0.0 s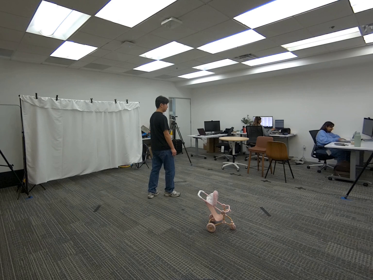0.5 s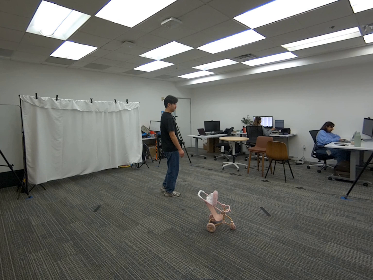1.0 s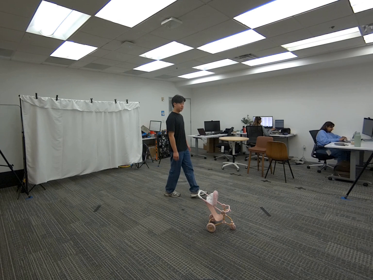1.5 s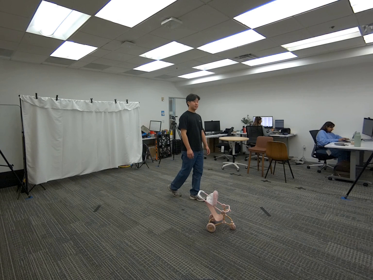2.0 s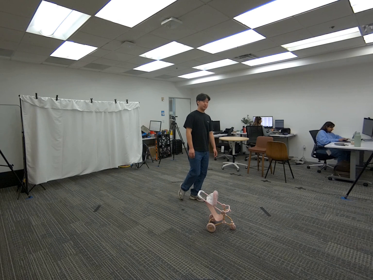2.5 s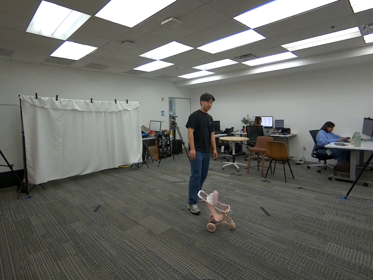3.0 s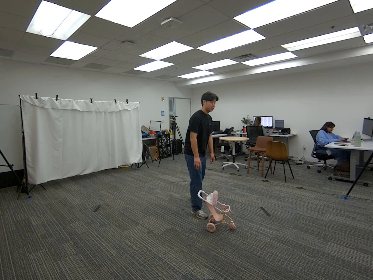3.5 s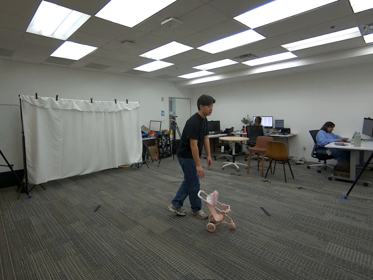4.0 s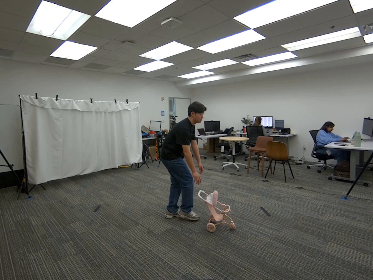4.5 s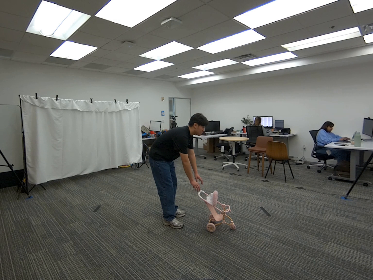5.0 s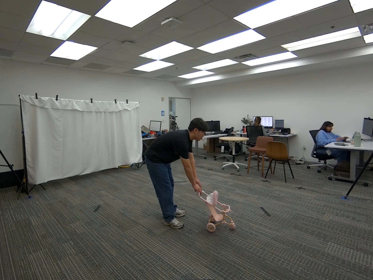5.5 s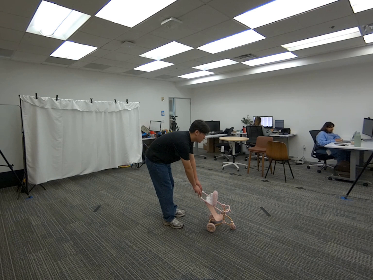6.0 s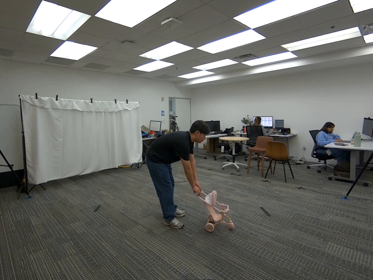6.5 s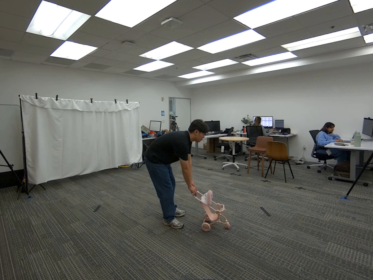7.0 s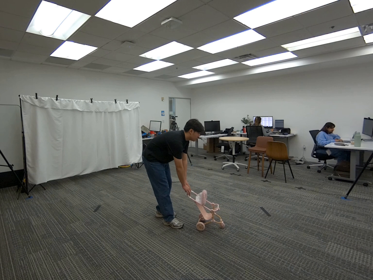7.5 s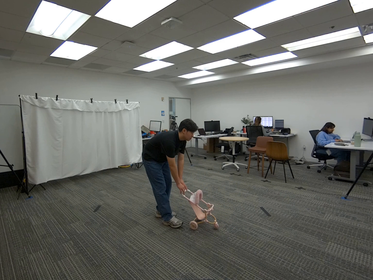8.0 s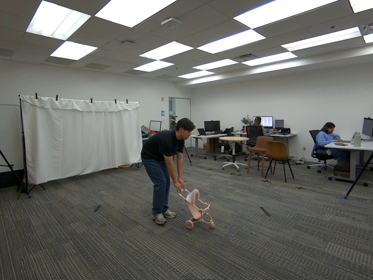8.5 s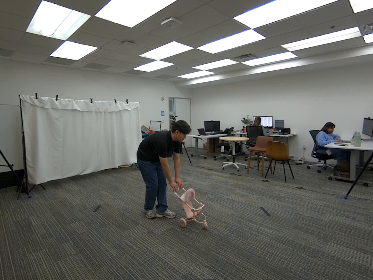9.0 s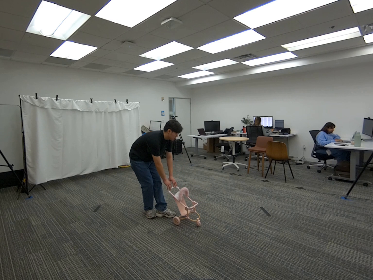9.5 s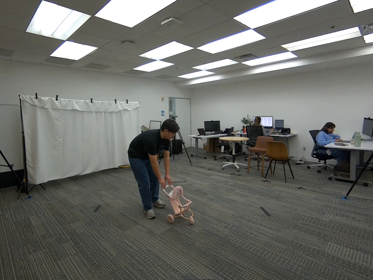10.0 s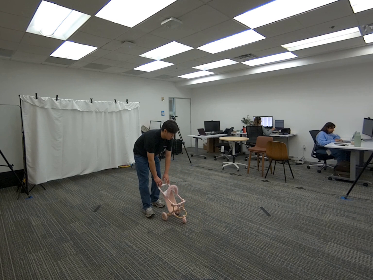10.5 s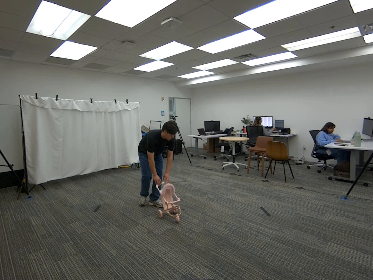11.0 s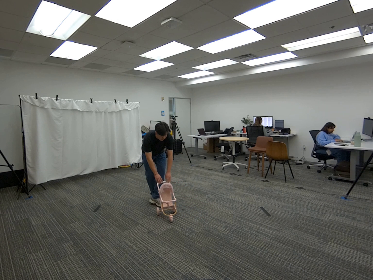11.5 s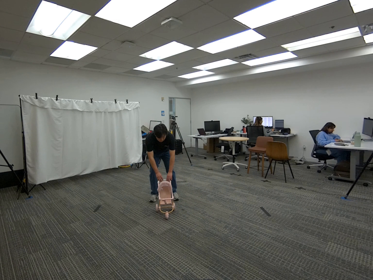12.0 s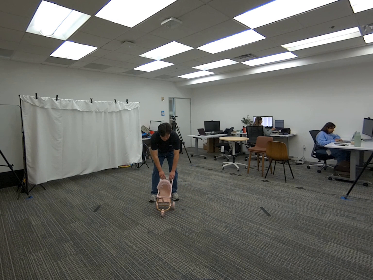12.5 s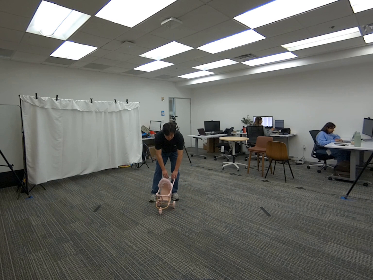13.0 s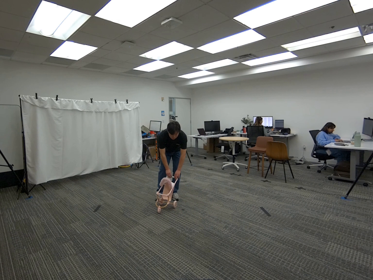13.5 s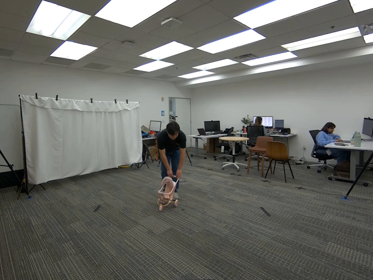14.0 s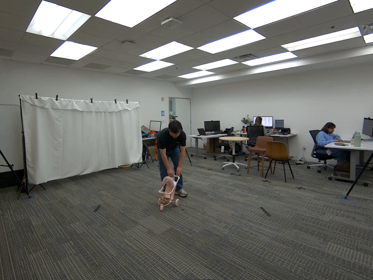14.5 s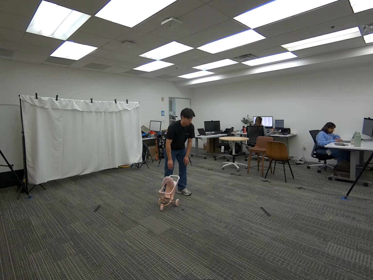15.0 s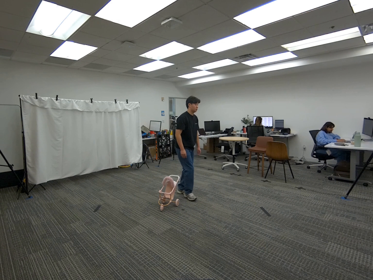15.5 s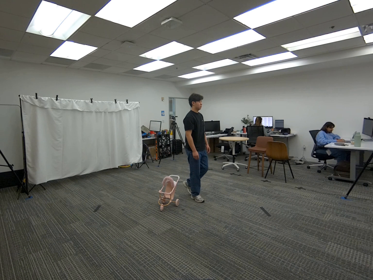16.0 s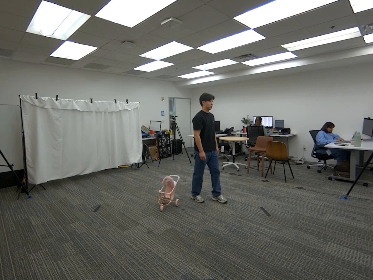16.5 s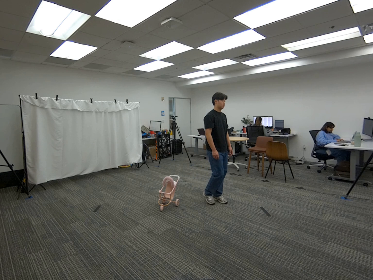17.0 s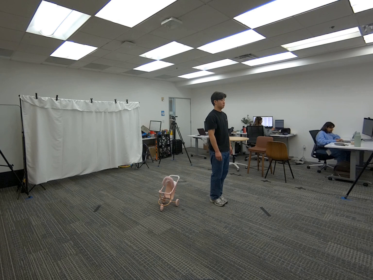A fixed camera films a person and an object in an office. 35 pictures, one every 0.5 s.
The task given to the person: Walk over to the toy stroller and use both hands to pull the stroller around the bounding area.
